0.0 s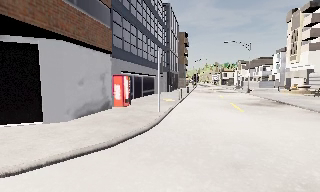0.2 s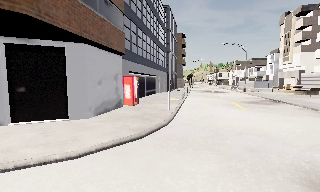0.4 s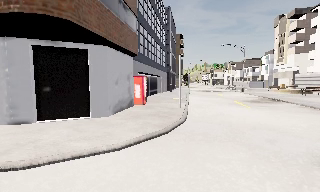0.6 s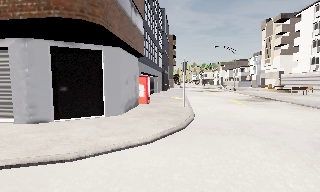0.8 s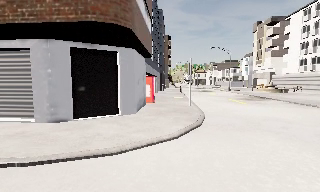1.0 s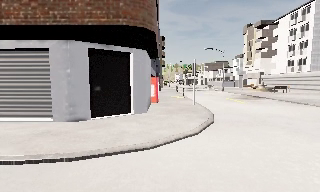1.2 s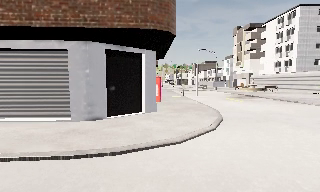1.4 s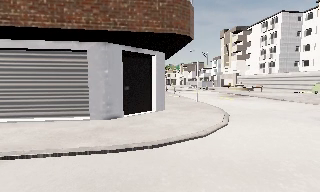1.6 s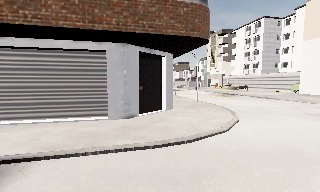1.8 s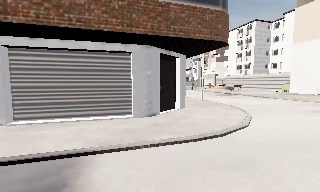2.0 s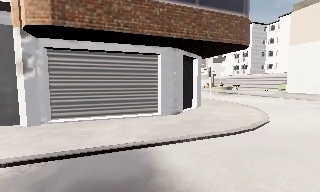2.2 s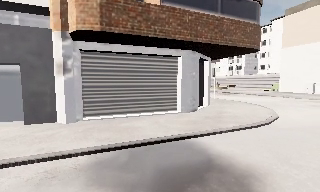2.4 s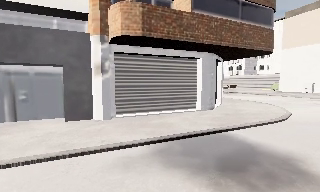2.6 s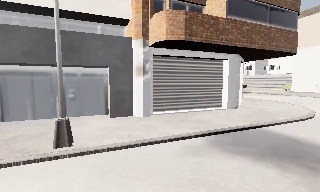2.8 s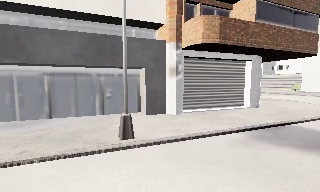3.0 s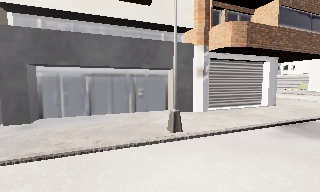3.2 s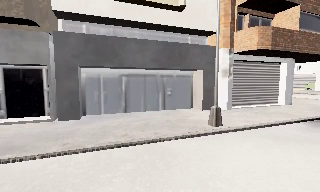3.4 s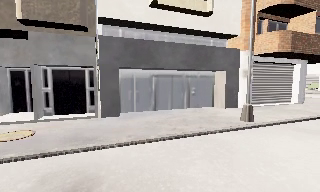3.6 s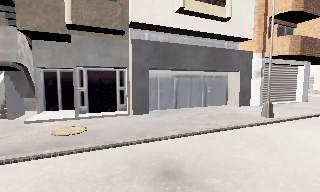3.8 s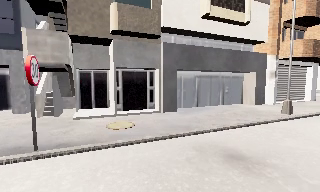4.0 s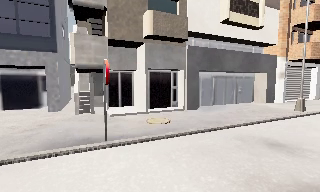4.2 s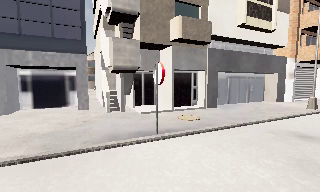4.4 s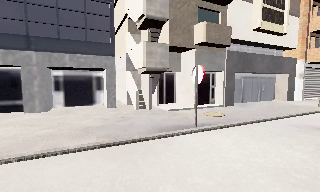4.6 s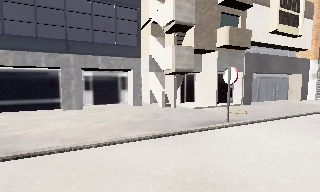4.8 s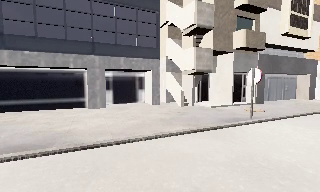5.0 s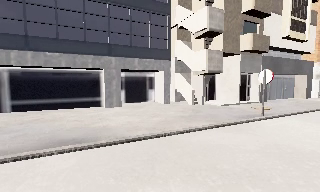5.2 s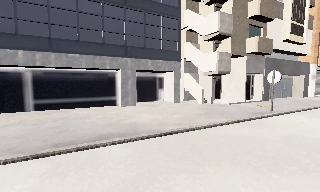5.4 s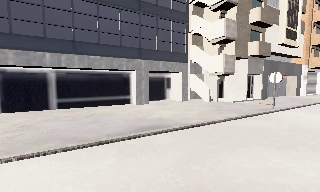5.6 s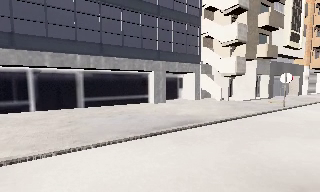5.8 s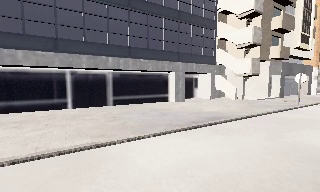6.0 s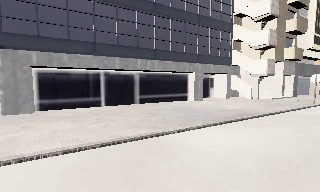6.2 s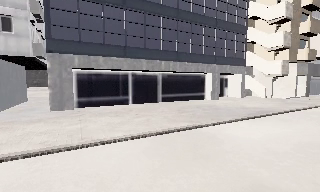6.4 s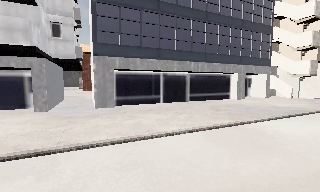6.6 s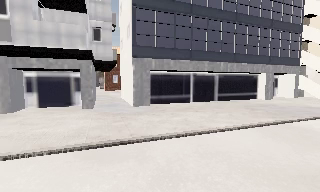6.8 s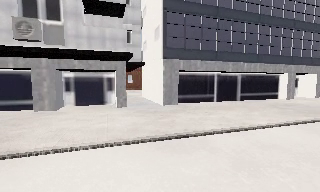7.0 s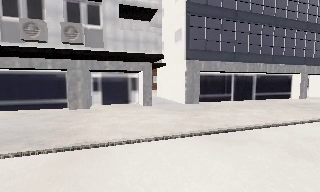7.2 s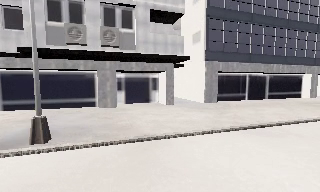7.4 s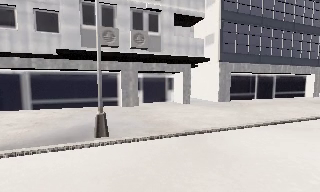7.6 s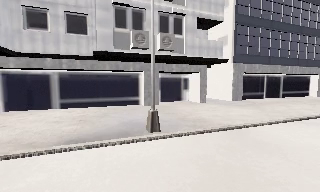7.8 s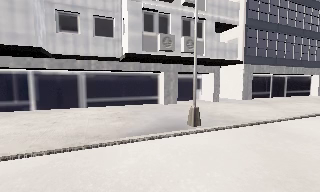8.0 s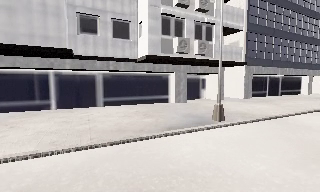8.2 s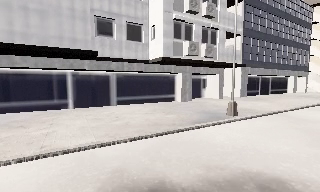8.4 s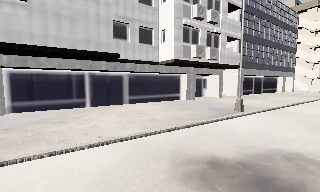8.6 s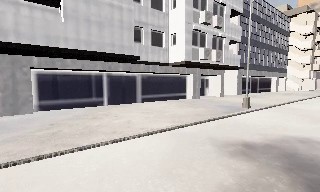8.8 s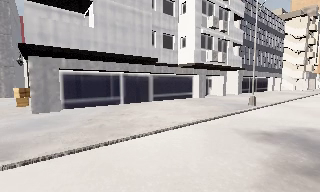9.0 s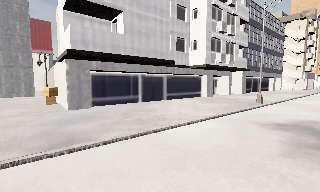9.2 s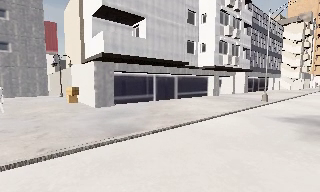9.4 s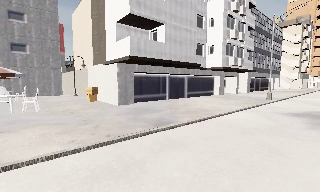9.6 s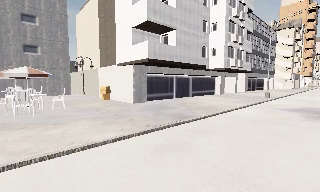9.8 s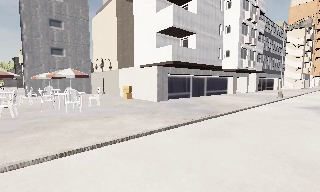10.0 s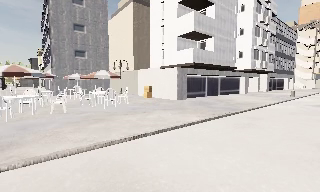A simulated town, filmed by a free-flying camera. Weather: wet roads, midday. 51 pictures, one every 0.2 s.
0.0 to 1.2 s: The camera pans to its right, which is clockwise from overhead, by about 20 degrees. It travels to its left and backward, about 7 m.
1.2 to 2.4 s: The camera pans to its right, which is clockwise from overhead, by about 20 degrees. It travels to its left, about 9 m.
2.4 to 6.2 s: The camera travels to its left and backward, about 30 m, so close, fixed things drift to the right.
6.2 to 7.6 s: The camera travels to its left, about 12 m, so close, fixed things drift to the right.
7.6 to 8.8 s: The camera pans to its right, which is clockwise from overhead, by about 15 degrees. It travels to its left and backward, about 10 m, so close, fixed things drift to the right.
8.8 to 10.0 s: The camera travels to its left and backward, about 10 m, so close, fixed things drift to the right.
The film runs backward here.
